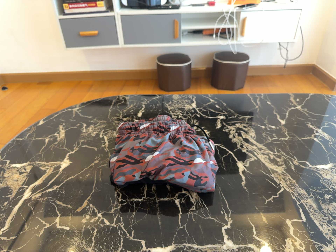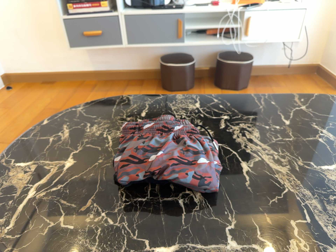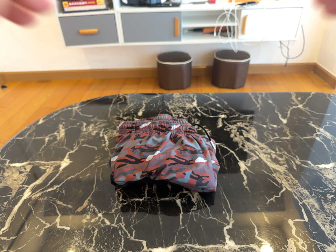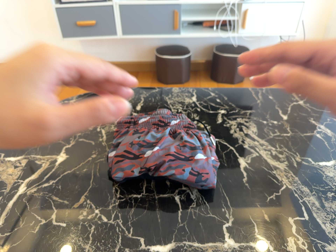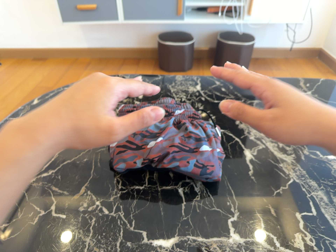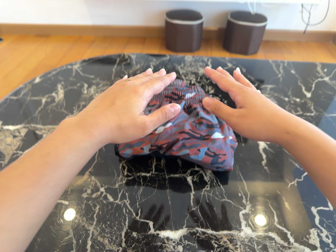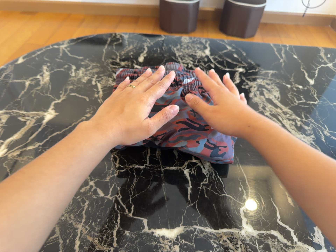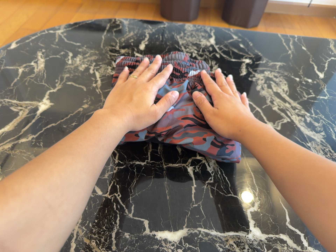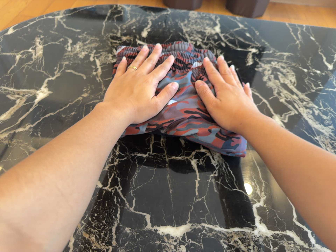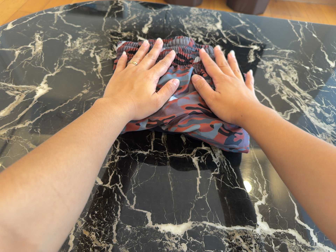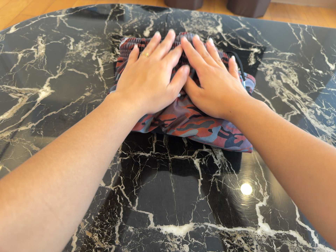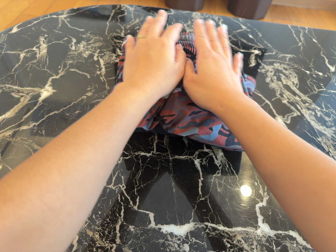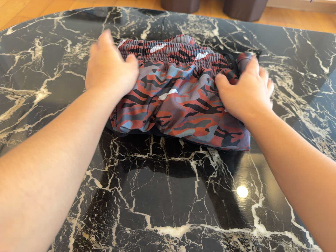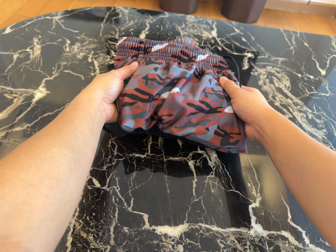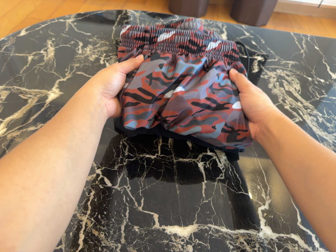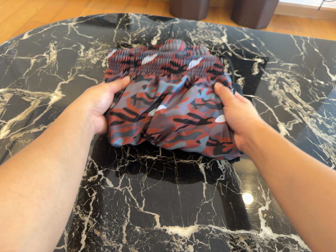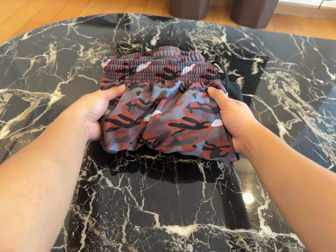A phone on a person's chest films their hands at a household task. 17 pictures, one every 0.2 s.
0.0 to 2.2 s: The camera travels forward, about 16 cm, so what stands in front looms larger. Its aim tips toward the bottom of its view by about 15 degrees, and the scene shifts upward.
2.2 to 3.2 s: The camera shifts only a little, or ends up much as it began.
The film runs backward here.
